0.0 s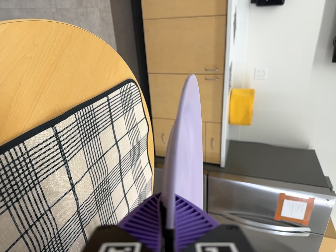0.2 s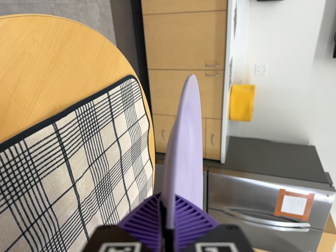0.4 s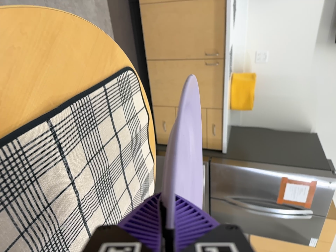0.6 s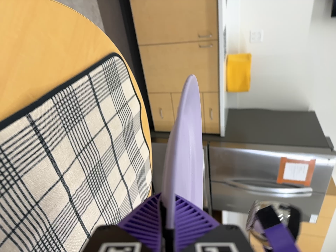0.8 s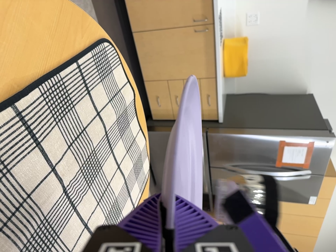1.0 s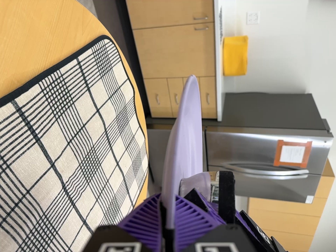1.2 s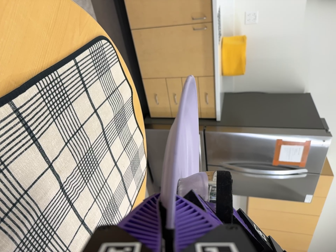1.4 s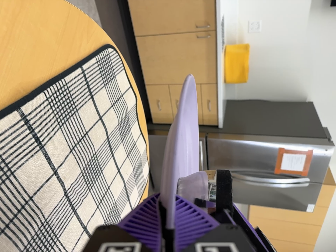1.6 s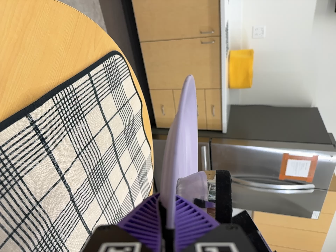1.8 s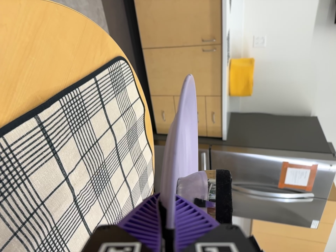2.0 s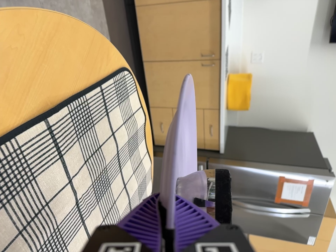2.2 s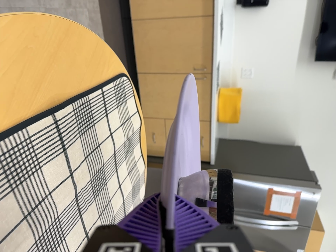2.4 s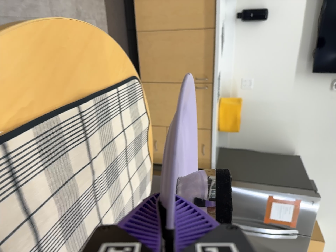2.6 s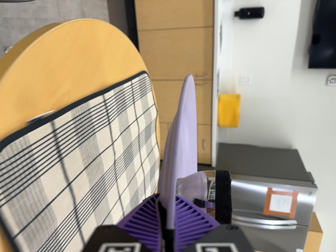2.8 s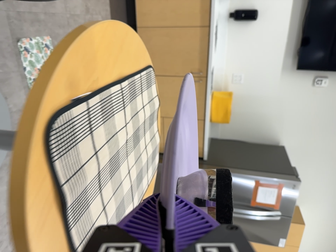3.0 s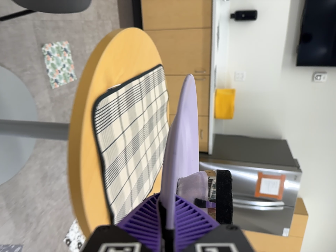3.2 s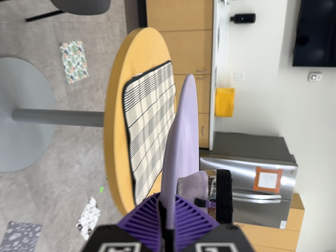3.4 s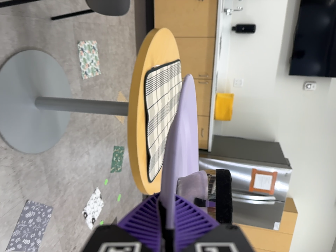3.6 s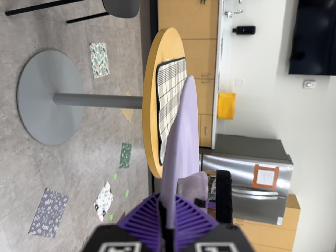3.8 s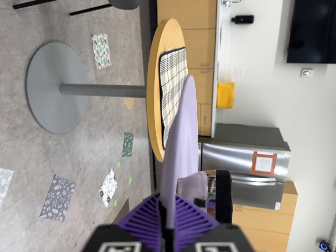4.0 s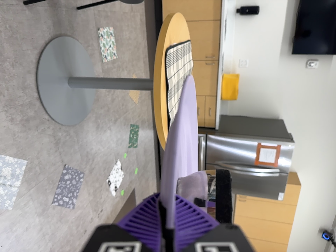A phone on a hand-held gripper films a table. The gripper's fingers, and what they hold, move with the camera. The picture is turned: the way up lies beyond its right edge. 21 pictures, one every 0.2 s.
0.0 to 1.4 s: The camera travels forward, about 5 cm, so what stands in front looms larger. Its aim tips toward the bottom of its view by about 10 degrees, and the scene shifts upward.
1.4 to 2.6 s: The camera travels backward and toward the bottom of its view, about 24 cm, so what stands in front gets smaller. Its aim tips toward the top of its view by about 10 degrees.
2.6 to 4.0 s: The camera travels backward and toward the bottom of its view, about 80 cm, so what stands in front gets smaller.
The film runs backward here.
